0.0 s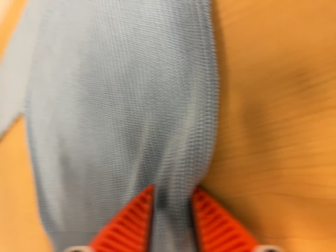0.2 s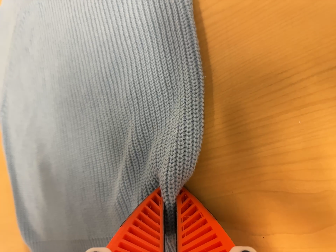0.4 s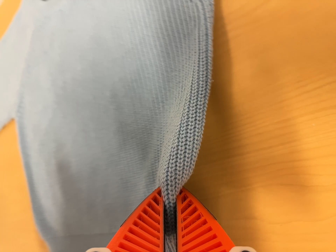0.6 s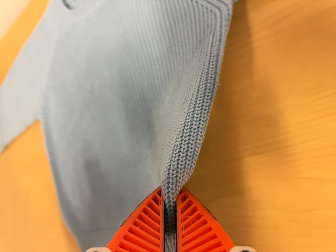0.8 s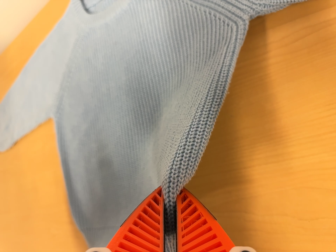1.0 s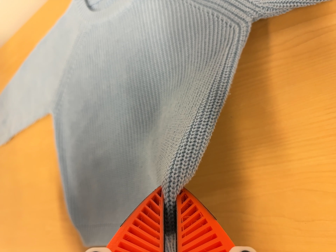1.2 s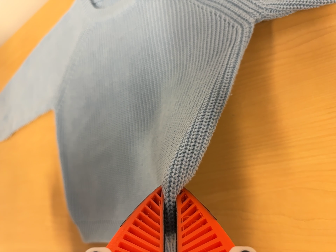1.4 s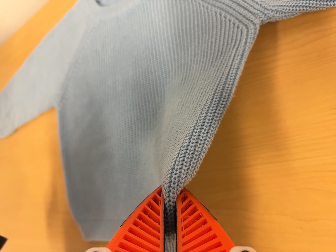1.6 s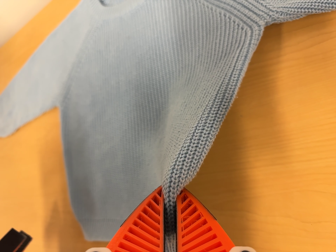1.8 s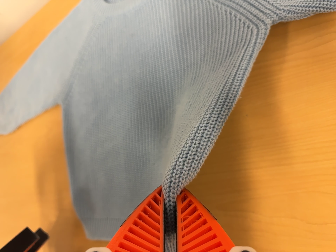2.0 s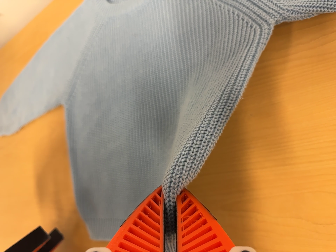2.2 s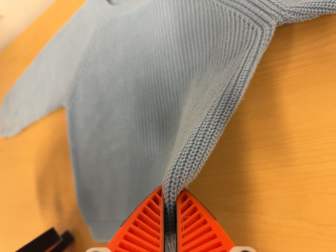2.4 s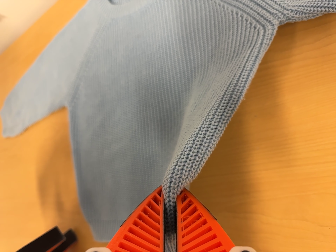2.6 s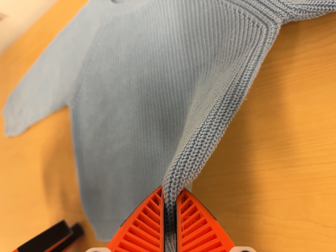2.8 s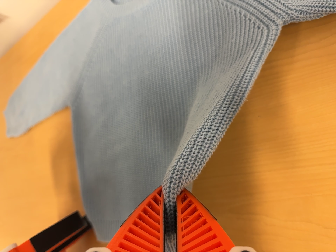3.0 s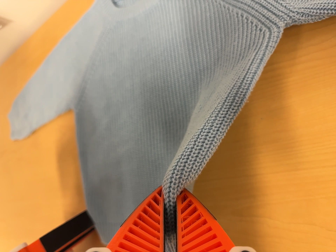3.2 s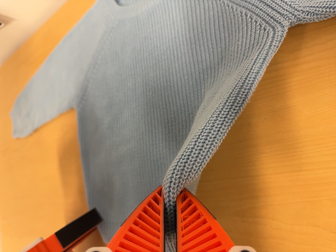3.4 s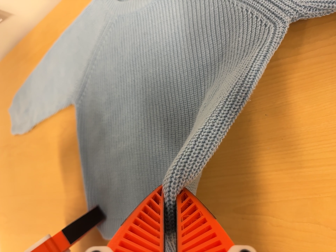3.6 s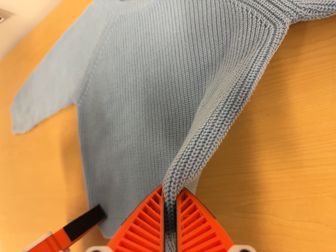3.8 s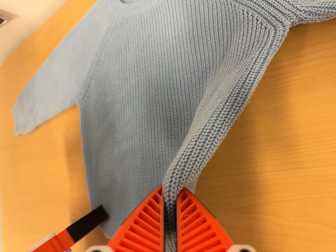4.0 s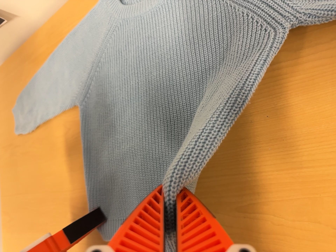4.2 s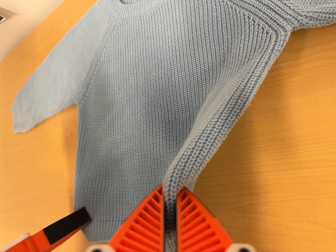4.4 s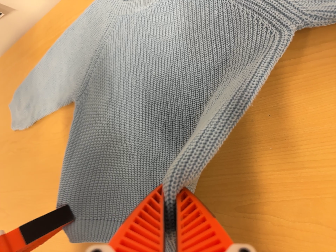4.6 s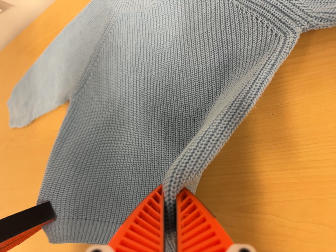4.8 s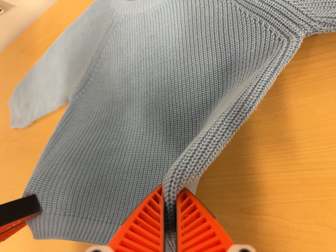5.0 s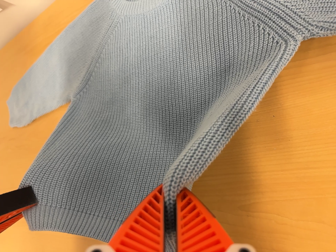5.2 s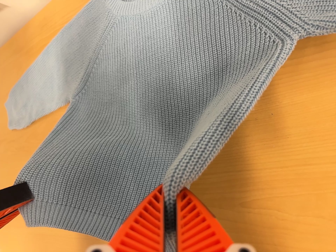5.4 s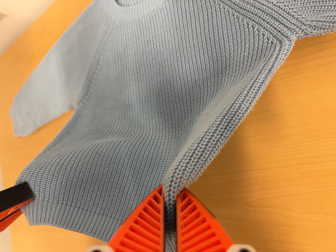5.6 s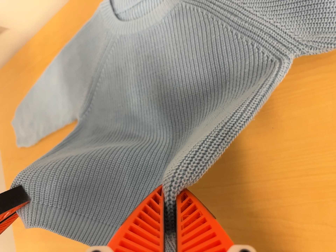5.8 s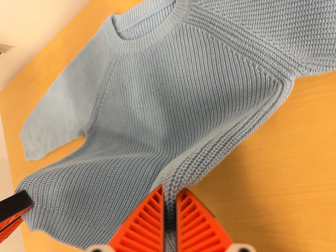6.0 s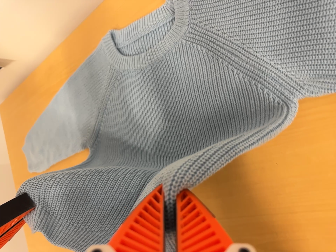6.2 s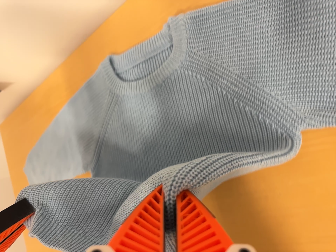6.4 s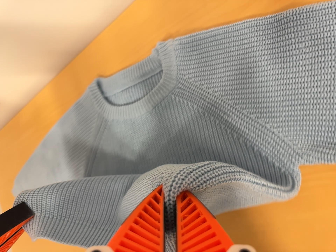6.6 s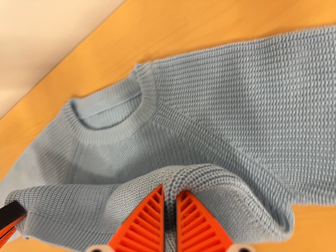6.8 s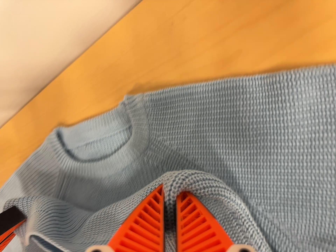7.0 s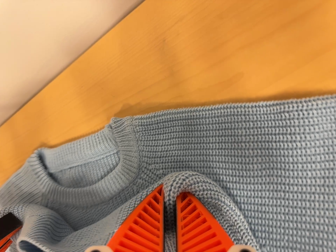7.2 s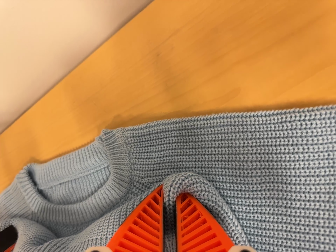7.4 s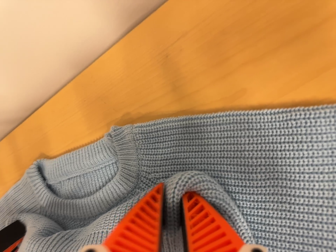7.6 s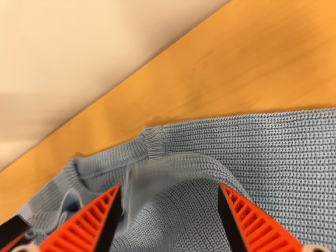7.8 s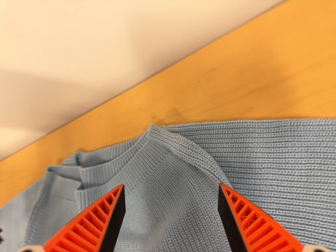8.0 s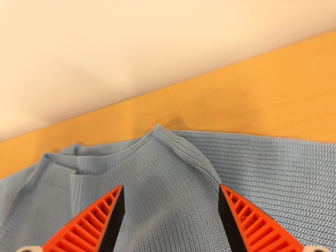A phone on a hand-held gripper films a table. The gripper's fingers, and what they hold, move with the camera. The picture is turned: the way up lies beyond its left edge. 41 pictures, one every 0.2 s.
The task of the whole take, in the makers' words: fold up.
0.0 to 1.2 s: The camera travels to its left and backward, about 12 cm.
1.2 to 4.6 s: The camera shifts only a little, or ends up much as it began.
4.6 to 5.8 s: The camera travels toward the top of its view, about 7 cm, so close, fixed things drift downward.
5.8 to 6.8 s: The camera travels toward the top of its view and forward, about 18 cm, so close, fixed things drift downward.
6.8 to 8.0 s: The camera travels toward the bottom of its view, backward and to its left, about 16 cm. Its aim tips toward the top of its view by about 25 degrees. It rolls about its line of sight by about 20 degrees, and the scene rotates clockwise.
The film runs forward here.
